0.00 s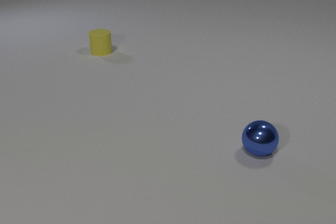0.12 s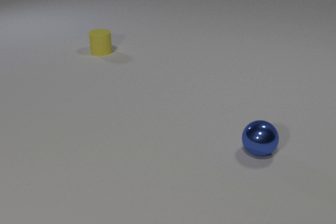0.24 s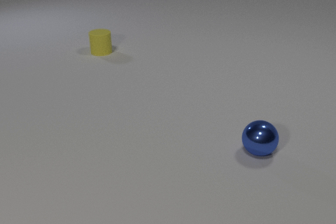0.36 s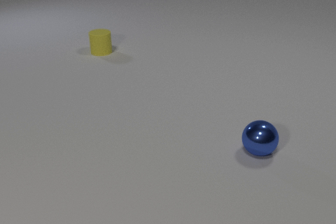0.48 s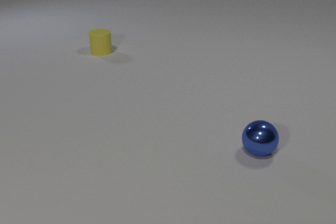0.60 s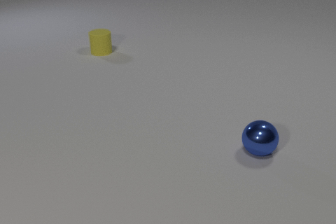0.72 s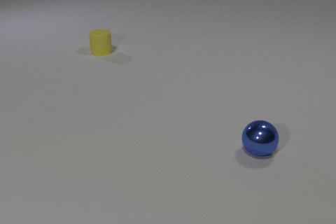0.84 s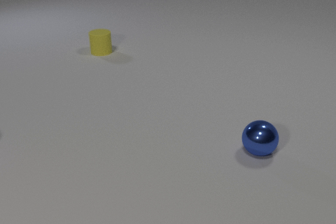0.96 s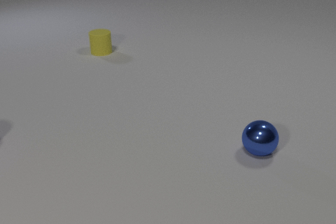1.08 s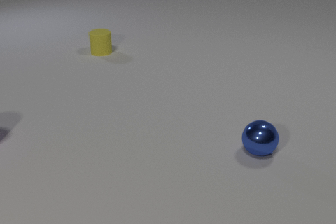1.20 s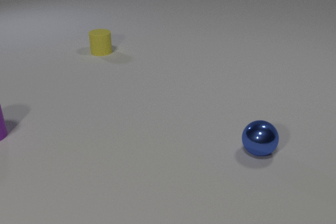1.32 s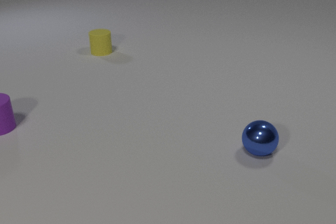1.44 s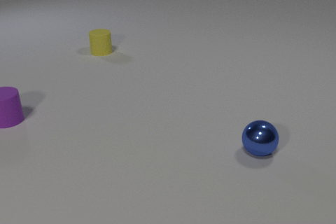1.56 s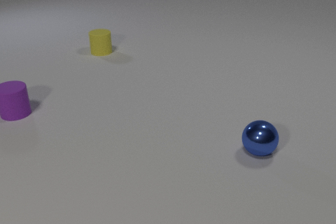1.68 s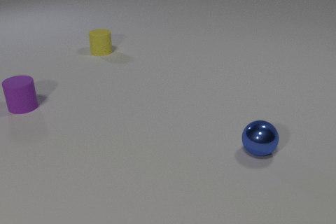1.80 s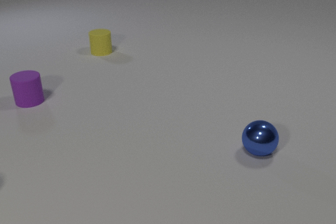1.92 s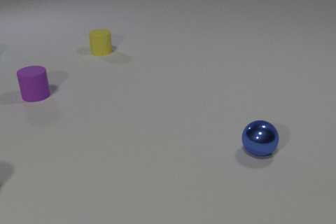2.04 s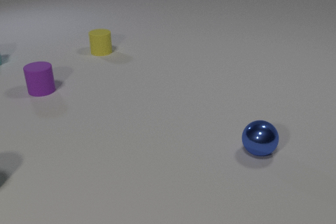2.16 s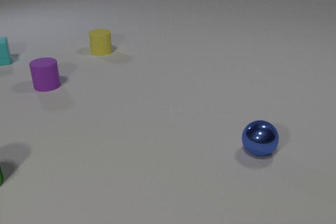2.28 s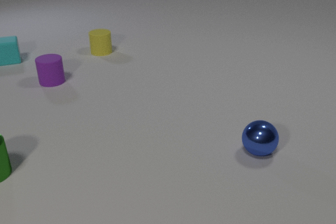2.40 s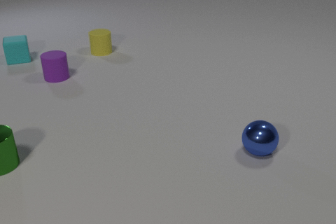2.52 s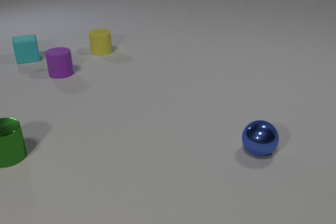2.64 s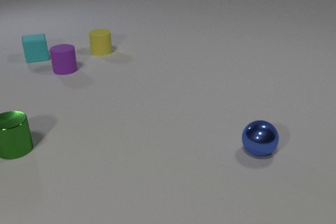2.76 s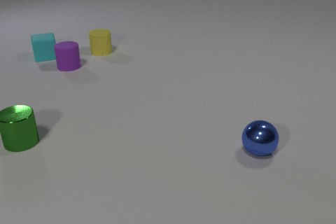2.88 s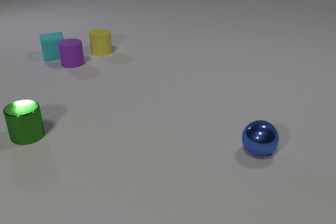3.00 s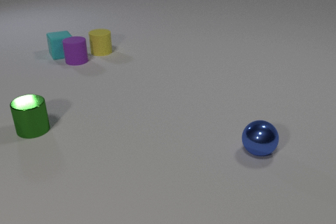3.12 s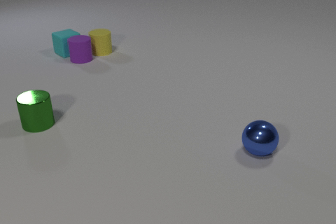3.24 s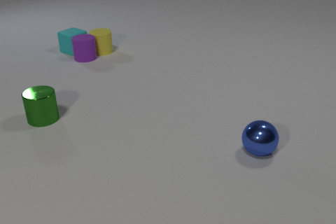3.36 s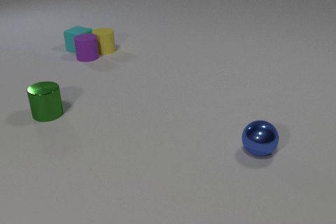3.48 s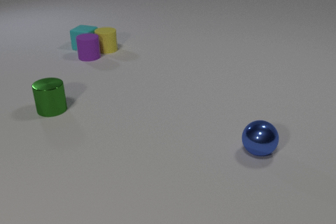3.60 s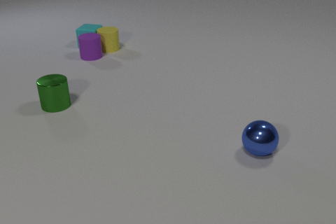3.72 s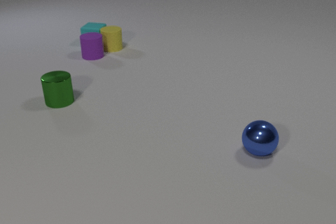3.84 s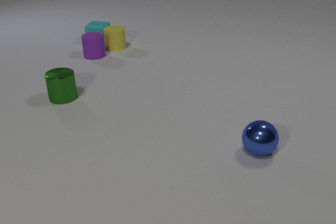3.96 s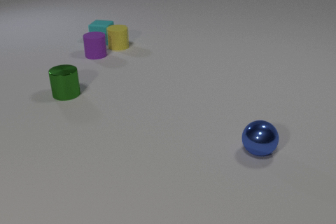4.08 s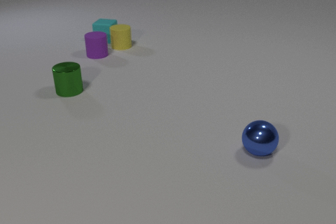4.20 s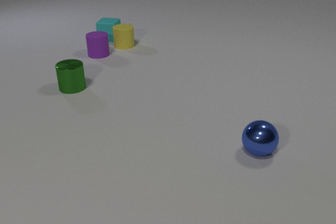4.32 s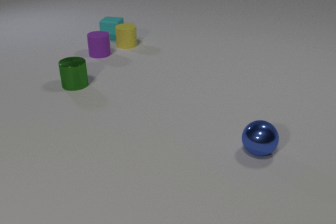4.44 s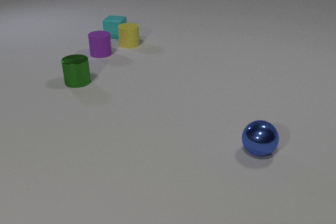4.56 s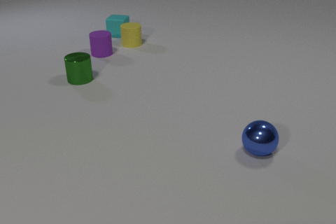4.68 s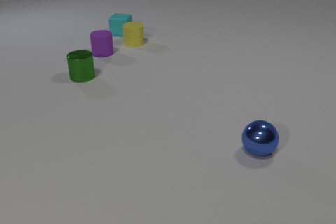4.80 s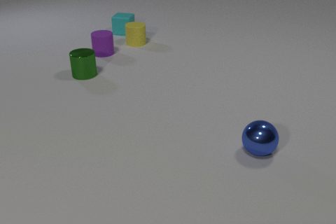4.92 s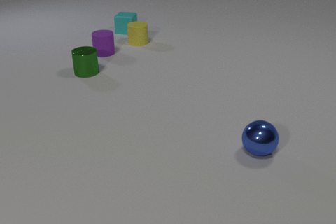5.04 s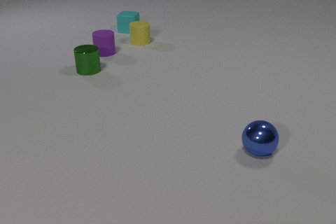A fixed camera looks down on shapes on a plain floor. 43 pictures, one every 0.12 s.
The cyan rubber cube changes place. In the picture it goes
to the right.
The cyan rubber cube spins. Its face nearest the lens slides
to the right.
0.00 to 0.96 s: Next to nothing moves.
0.96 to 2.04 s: The purple rubber cylinder comes in at the left edge, slides away from the camera and to the right.
2.04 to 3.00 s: The purple rubber cylinder slides away from the camera and to the right. The cyan rubber cube slides to the right. The green metal cylinder comes in at the left edge, slides away from the camera and to the right. The purple rubber cylinder and the cyan rubber cube collide.
3.00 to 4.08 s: The purple rubber cylinder slides to the right and away from the camera. The cyan rubber cube slides to the right and away from the camera, spins so that its near face slides to the right, counterclockwise seen from above. The yellow rubber cylinder slides to the right and away from the camera. The green metal cylinder slides away from the camera and to the right. The purple rubber cylinder and the yellow rubber cylinder collide. The cyan rubber cube and the yellow rubber cylinder collide.
4.08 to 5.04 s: The purple rubber cylinder slides to the right. The cyan rubber cube slides away from the camera and to the right. The yellow rubber cylinder slides to the right and away from the camera. The green metal cylinder slides away from the camera and to the right.
What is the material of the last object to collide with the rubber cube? rubber.
Are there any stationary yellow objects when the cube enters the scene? yes.
What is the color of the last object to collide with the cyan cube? yellow.
